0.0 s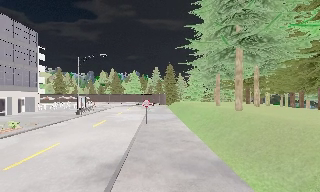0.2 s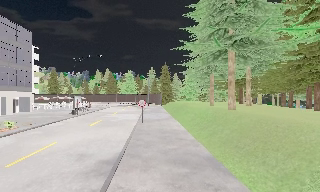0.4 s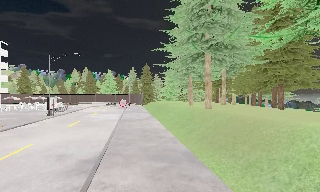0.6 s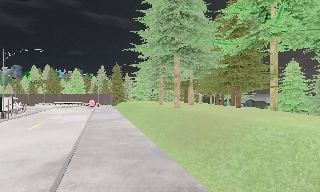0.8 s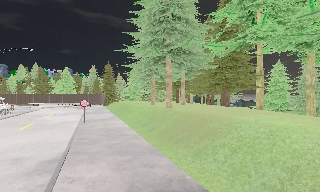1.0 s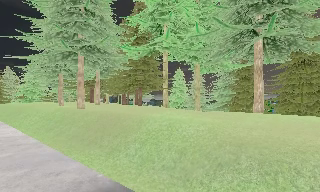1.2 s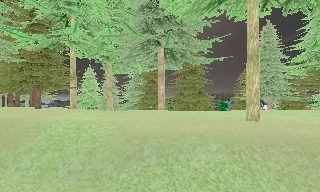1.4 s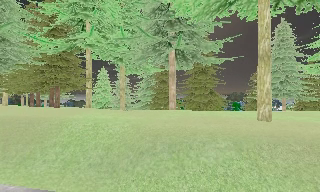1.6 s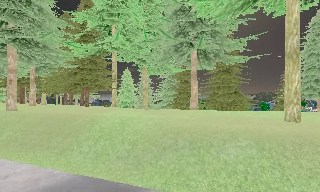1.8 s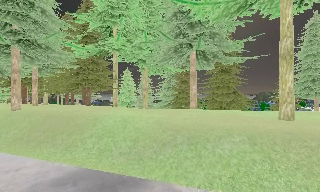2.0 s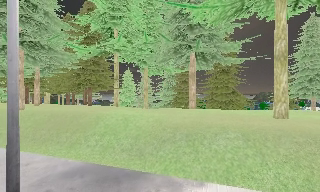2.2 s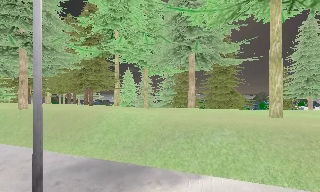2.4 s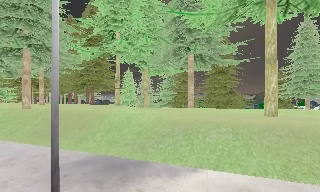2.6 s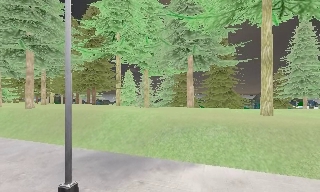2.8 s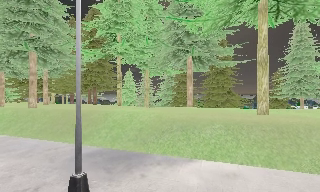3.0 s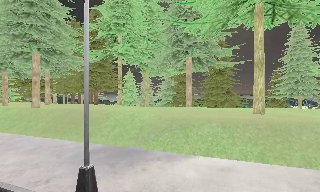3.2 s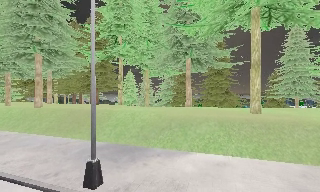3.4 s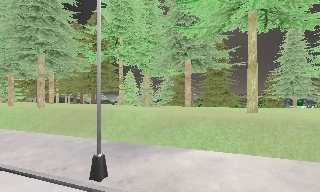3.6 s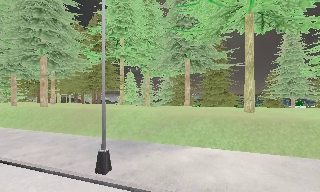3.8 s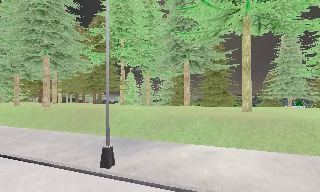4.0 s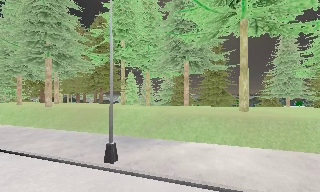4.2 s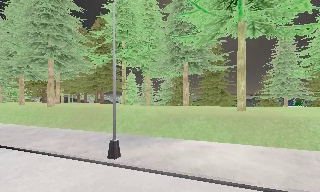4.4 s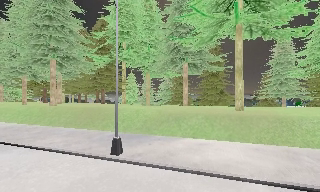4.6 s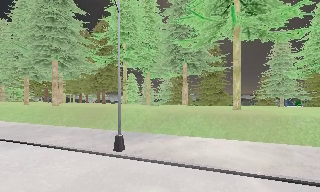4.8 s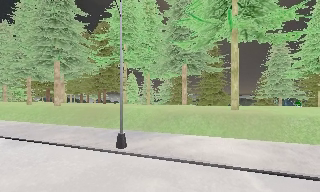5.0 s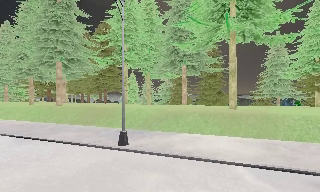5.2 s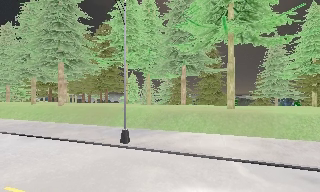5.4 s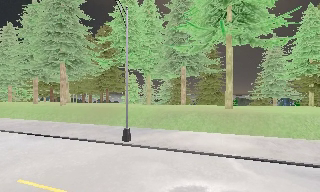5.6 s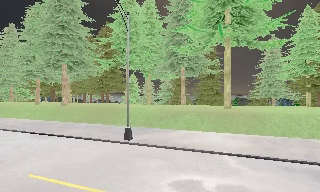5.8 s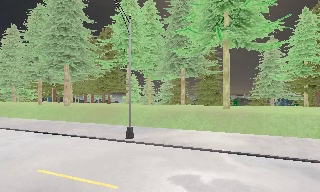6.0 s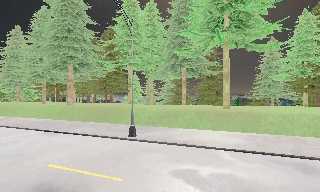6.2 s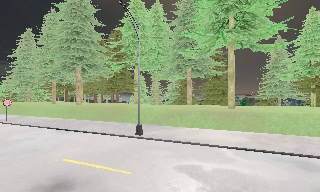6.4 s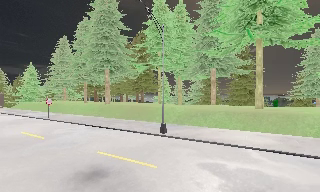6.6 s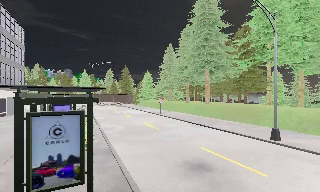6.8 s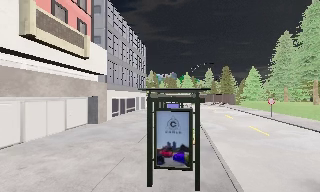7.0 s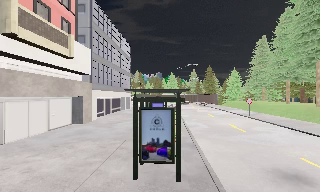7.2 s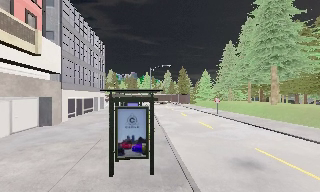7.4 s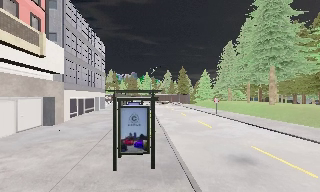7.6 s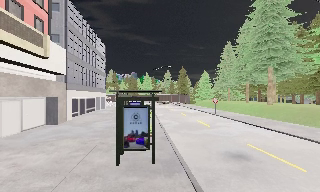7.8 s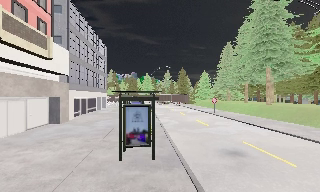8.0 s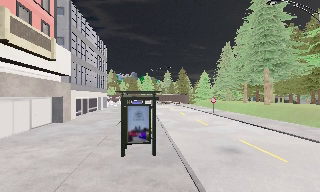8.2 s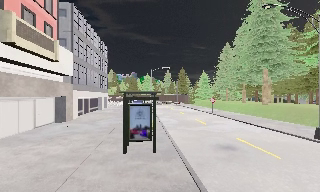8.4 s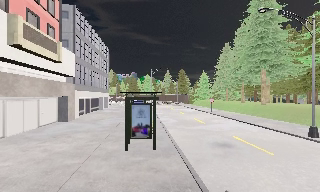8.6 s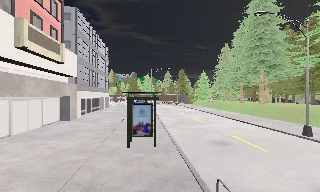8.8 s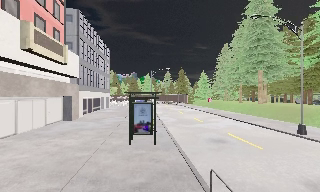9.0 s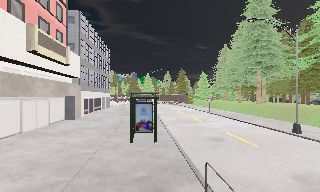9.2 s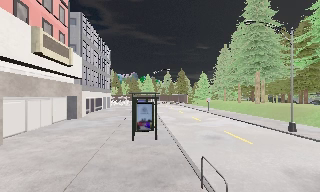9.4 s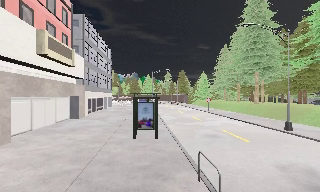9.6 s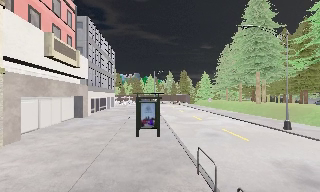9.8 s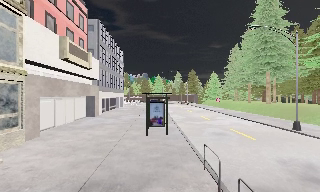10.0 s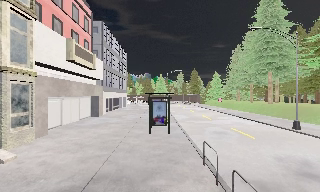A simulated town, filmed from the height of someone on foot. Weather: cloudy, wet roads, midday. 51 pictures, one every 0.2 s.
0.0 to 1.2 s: The camera pans to its right, which is clockwise from overhead, by about 80 degrees. It travels backward, about 2.5 m.
1.2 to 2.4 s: The scene slides to the right, as the camera pans about 10 degrees to its left. It travels backward, about 2.5 m, so what stands in front gets smaller.
2.4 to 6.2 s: The camera travels backward, about 8 m, so what stands in front gets smaller.
6.2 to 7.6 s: The camera swings to its left by about 65 degrees, and the scene slides to the right. It travels backward, about 2.5 m.
7.6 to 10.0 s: The camera travels backward, about 5 m, so what stands in front gets smaller.
The film runs backward here.
